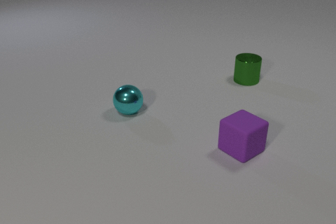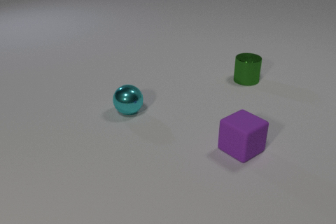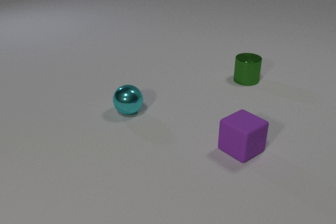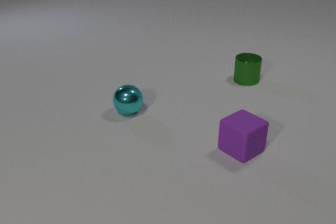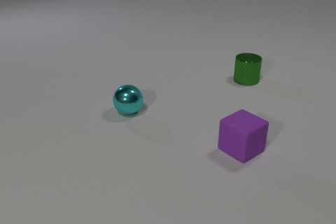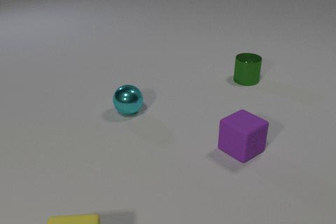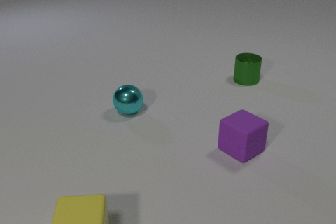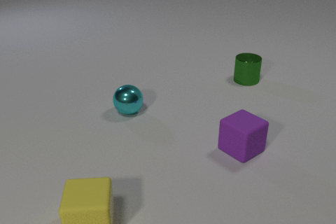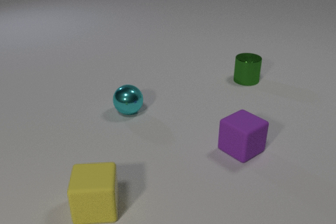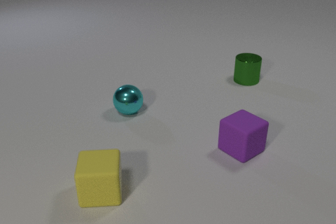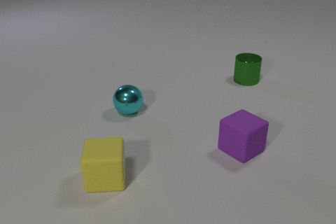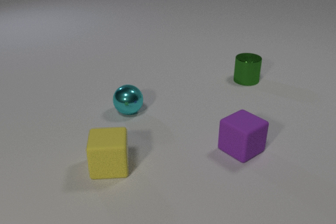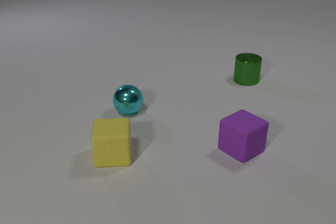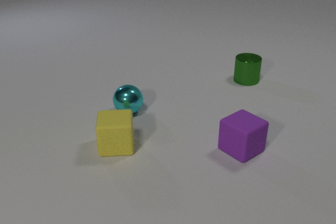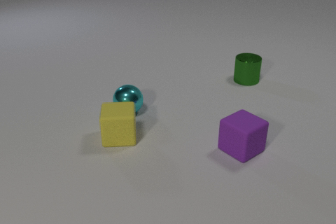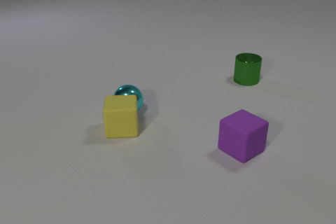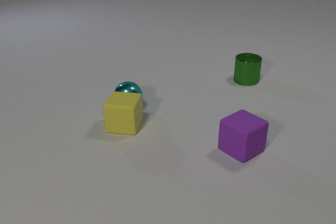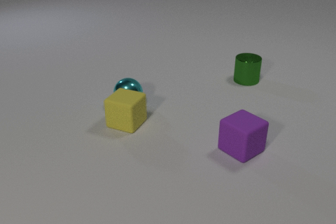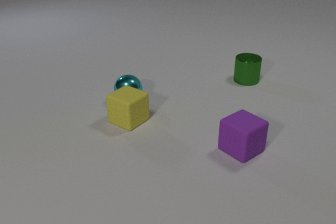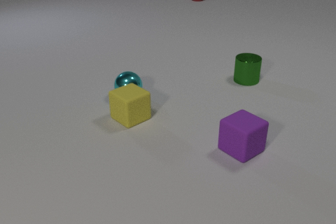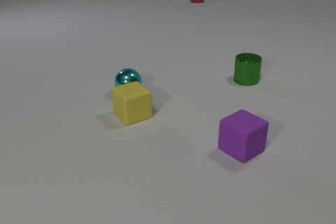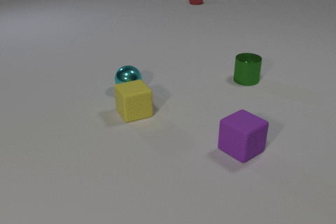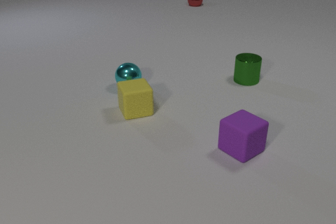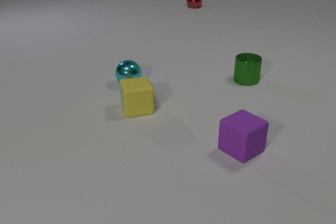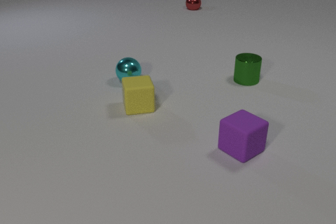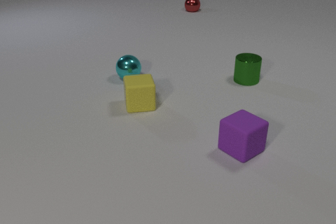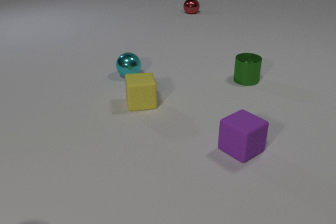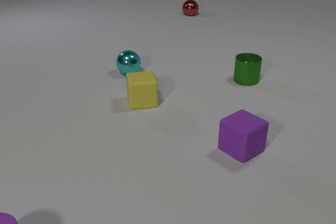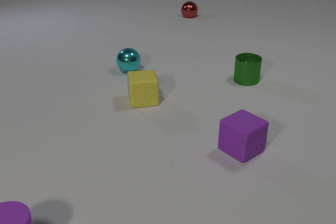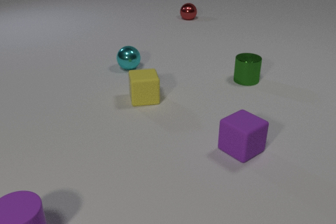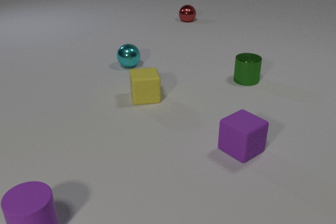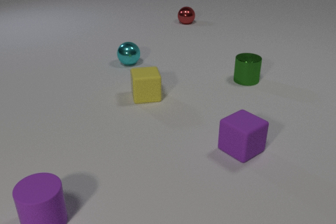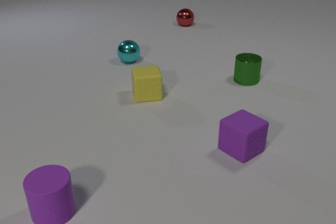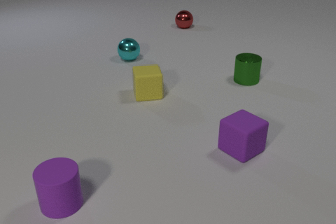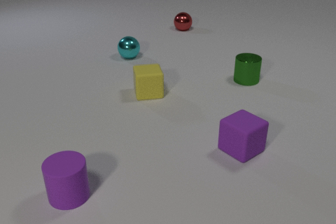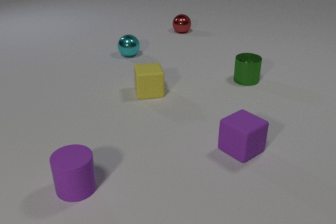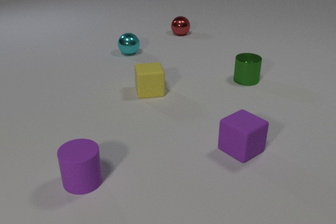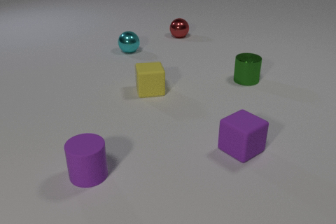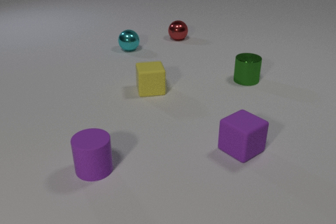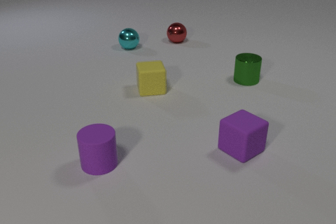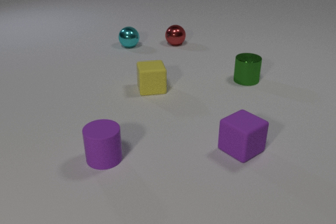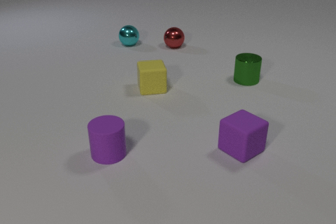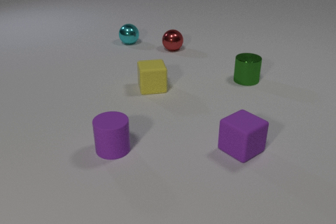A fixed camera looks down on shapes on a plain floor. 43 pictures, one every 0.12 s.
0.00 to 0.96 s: The yellow rubber cube comes in at the bottom edge, slides away from the camera.
0.96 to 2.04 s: The yellow rubber cube slides away from the camera, spins so that its near face slides to the left, clockwise seen from above. The cyan metal sphere rolls away from the camera. The yellow rubber cube and the cyan metal sphere collide.
2.04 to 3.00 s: The yellow rubber cube slides away from the camera, spins clockwise seen from above by about 60 degrees, its near face sliding to the left. The cyan metal sphere rolls away from the camera. The red metal sphere comes in at the top edge, rolls toward the camera.
3.00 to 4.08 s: The yellow rubber cube slides away from the camera. The cyan metal sphere rolls away from the camera. The red metal sphere rolls toward the camera. The purple rubber cylinder comes in at the bottom edge, slides away from the camera and to the right.
4.08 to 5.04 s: The yellow rubber cube slides away from the camera. The cyan metal sphere rolls away from the camera. The red metal sphere rolls toward the camera. The purple rubber cylinder slides away from the camera and to the right.
What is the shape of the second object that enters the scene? sphere.
How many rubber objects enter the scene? 2.
What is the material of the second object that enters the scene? metal.
